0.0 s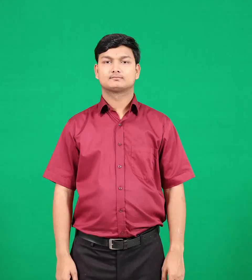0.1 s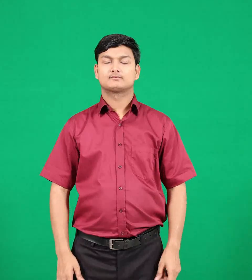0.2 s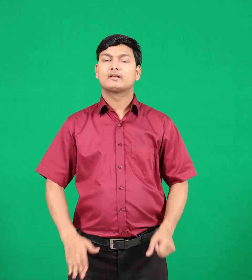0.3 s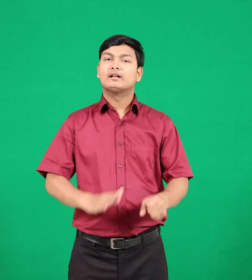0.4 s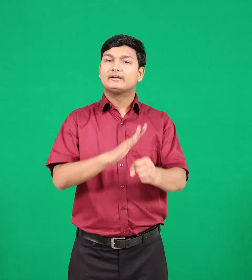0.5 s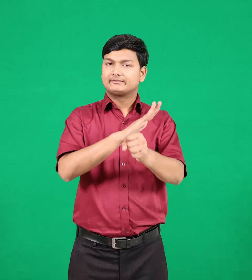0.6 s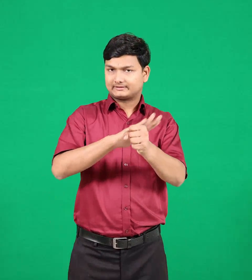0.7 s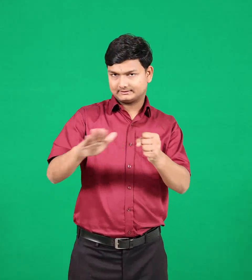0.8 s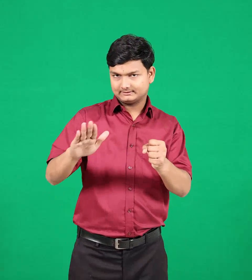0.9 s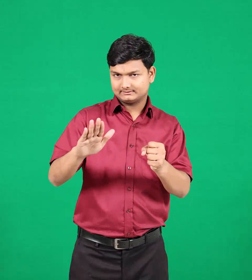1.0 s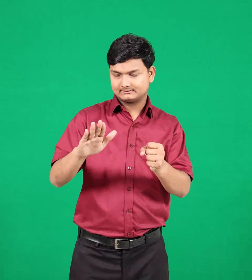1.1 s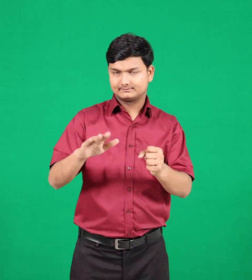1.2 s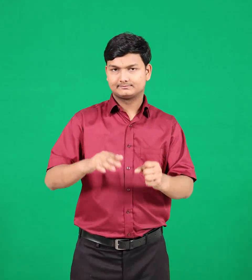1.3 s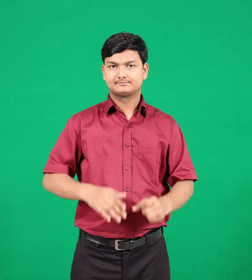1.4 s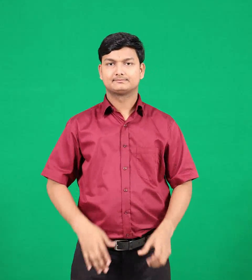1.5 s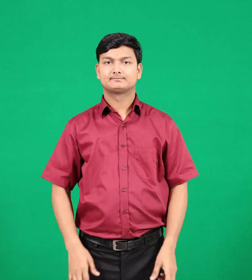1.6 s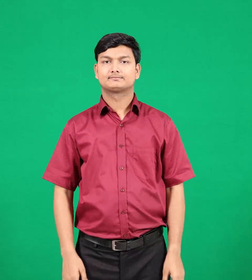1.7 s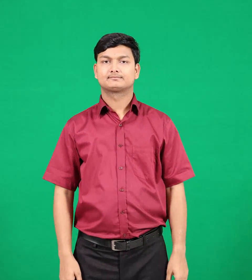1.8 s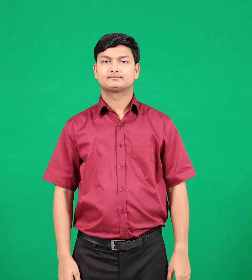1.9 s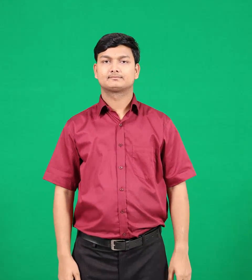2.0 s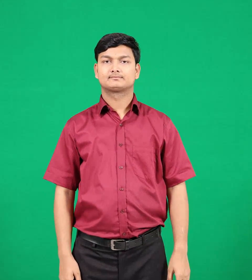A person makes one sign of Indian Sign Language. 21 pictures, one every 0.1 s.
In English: kill
